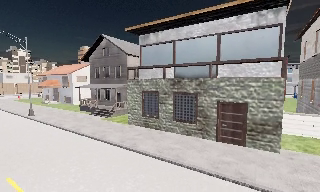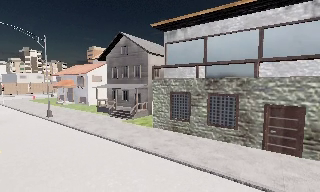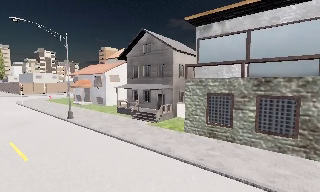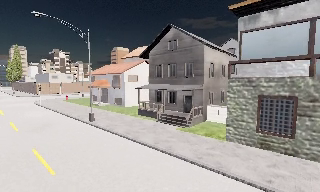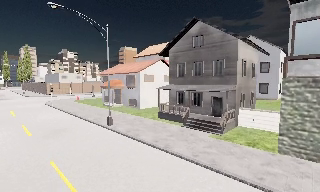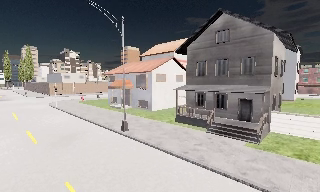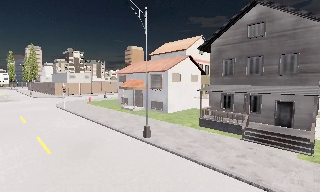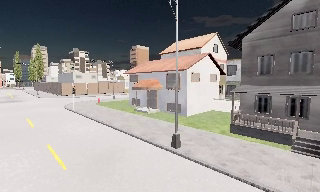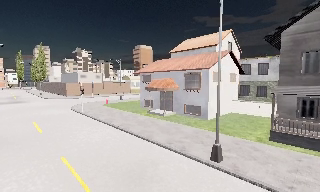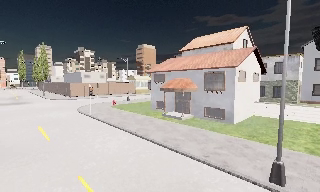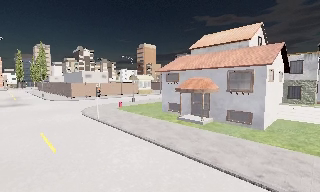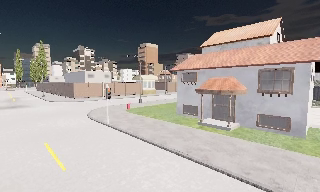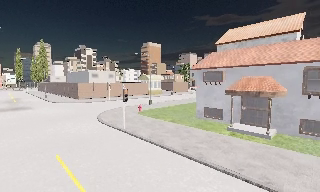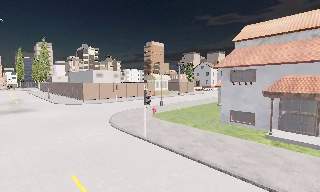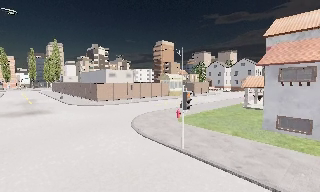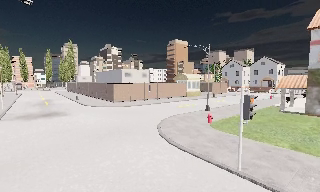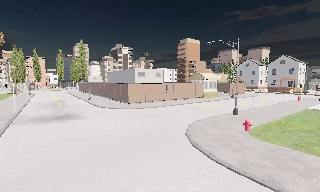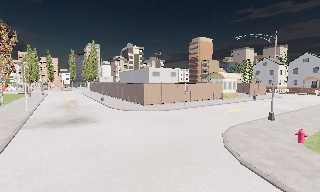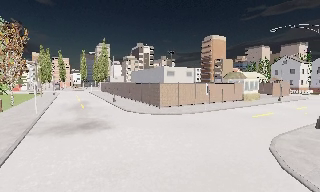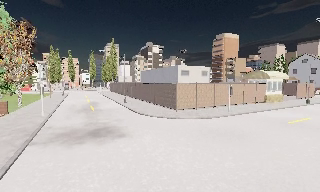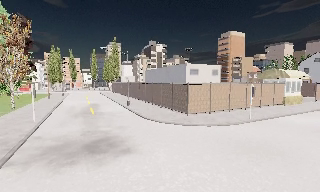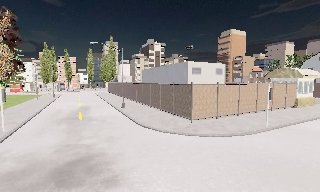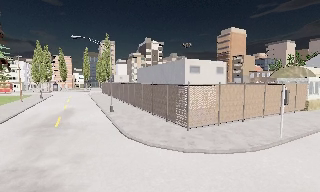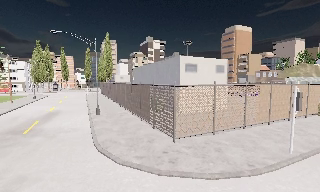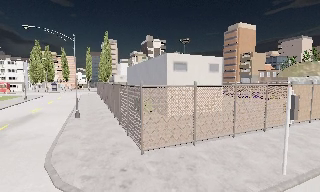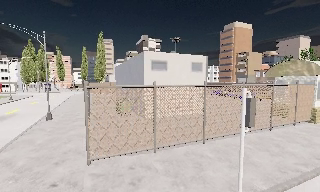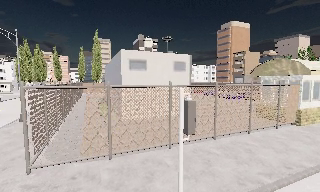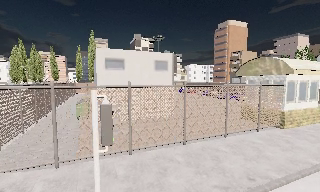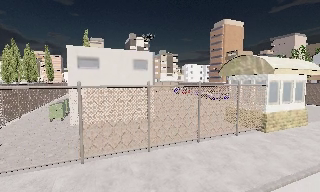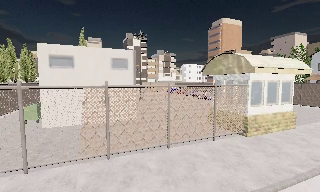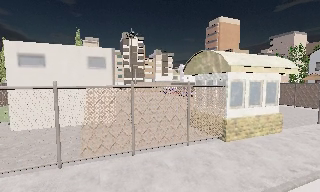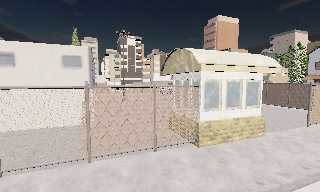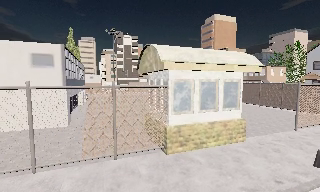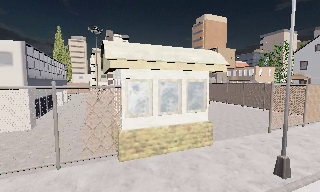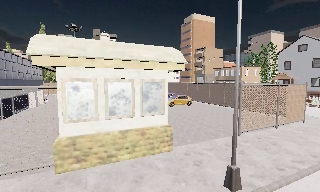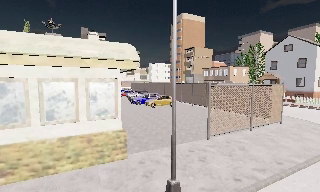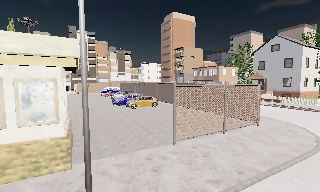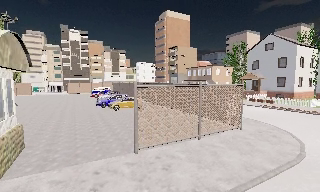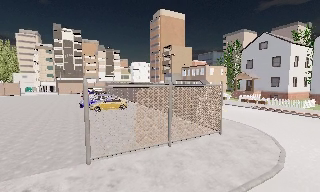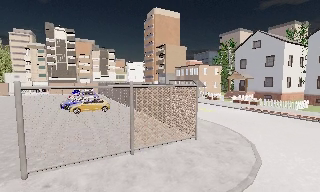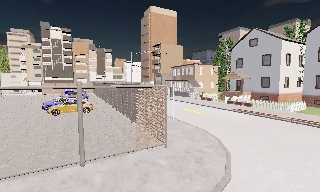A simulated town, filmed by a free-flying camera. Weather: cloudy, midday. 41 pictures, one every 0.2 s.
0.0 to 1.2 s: The scene slides to the right, as the camera pans about 10 degrees to its left. It travels to its left and forward, about 12 m, so close, fixed things drift to the right.
1.2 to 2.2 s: The camera travels forward and to its left, about 10 m, so what stands in front looms larger.
2.2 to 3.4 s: The scene slides to the right, as the camera pans about 10 degrees to its left. It travels forward and to its left, about 13 m, so what stands in front looms larger.
3.4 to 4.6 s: The camera travels forward, about 13 m, so what stands in front looms larger.
4.6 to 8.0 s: The camera travels to its right and forward, about 35 m, so close, fixed things drift to the left.
The film runs backward here.
